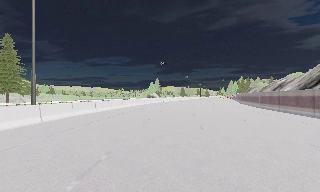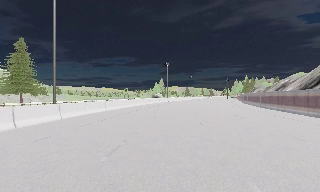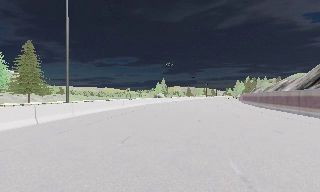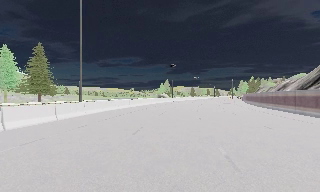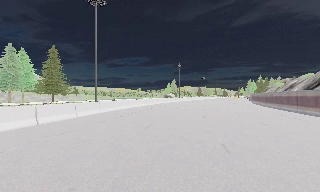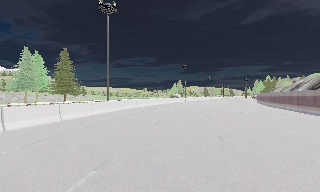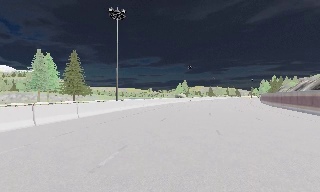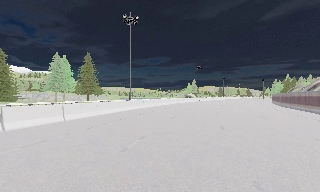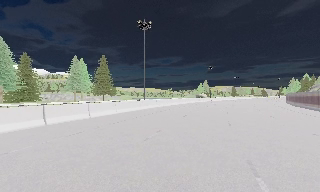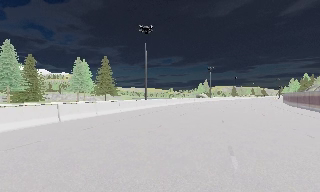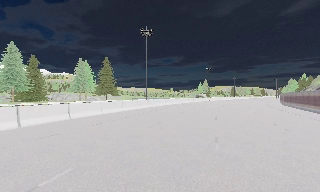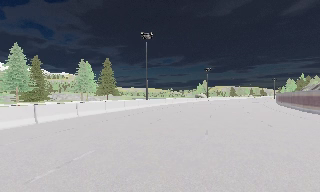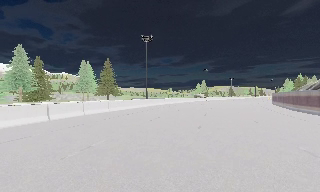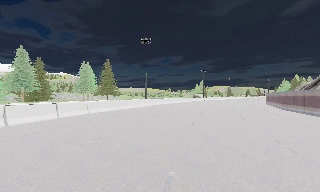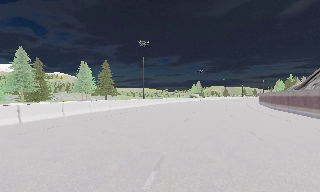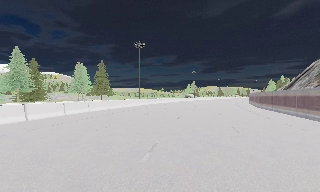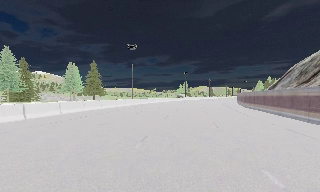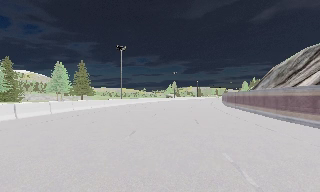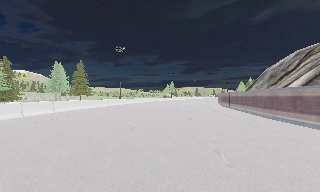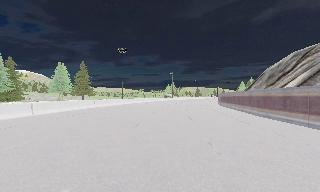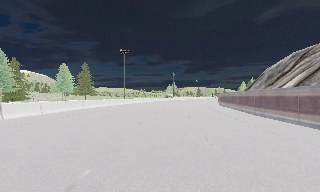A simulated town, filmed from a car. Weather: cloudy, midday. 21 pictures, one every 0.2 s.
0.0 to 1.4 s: The camera pans to its left, which is counterclockwise from overhead, by about 15 degrees. It travels backward, about 9 m, so what stands in front gets smaller.
1.4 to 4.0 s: The camera travels backward, about 15 m, so what stands in front gets smaller.
The film runs backward here.
